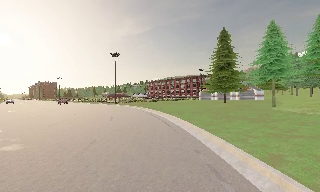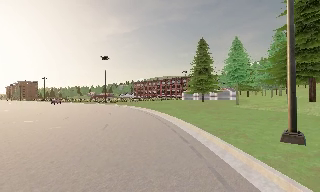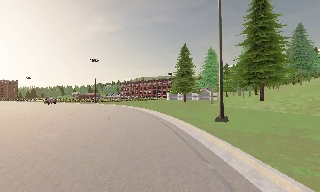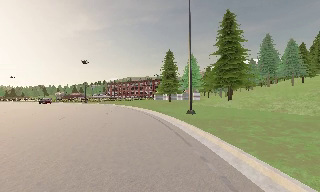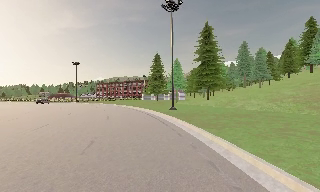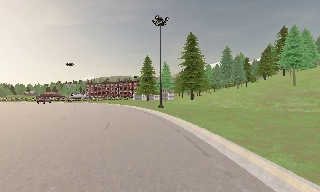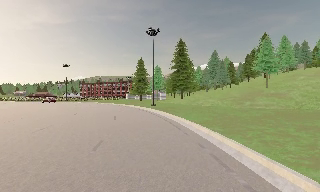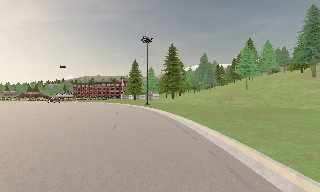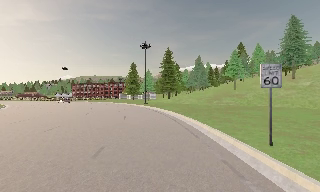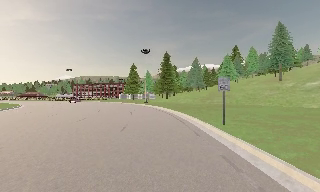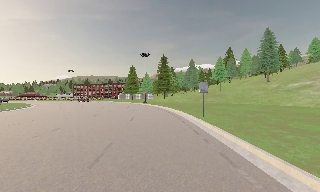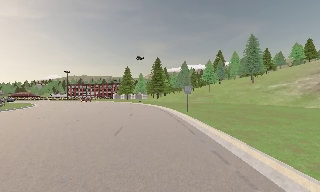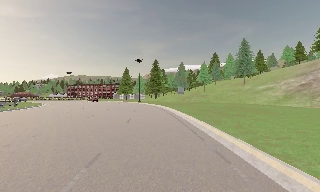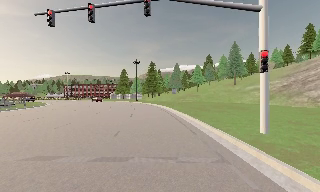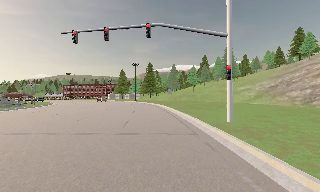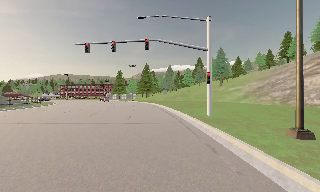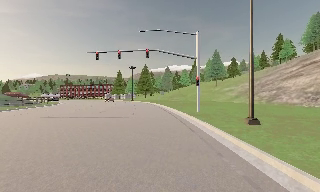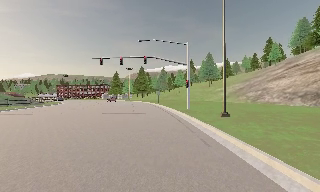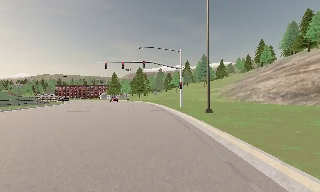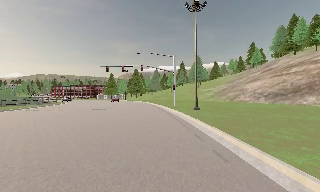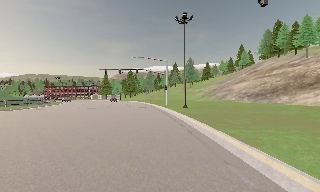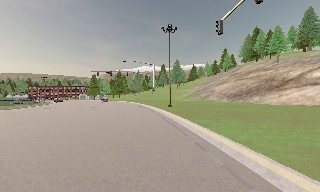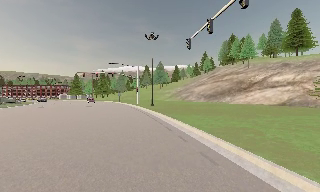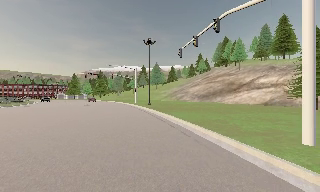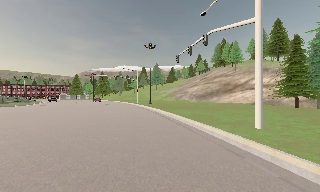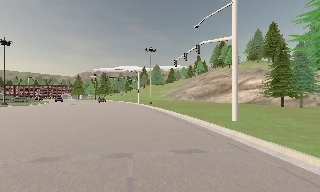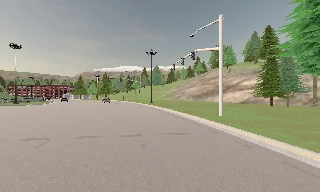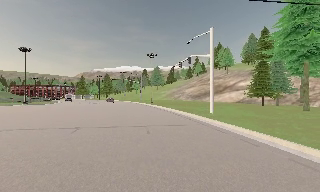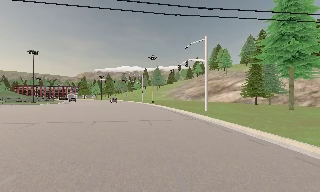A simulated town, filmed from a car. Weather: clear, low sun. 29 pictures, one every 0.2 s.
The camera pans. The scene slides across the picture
to the left.
The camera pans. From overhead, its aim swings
clockwise.
0.0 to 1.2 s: The camera swings to its right by about 25 degrees, and the scene slides to the left. It travels backward, about 25 m, so what stands in front gets smaller.
1.2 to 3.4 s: The camera pans to its right, which is clockwise from overhead, by about 15 degrees. It travels backward, about 35 m, so what stands in front gets smaller.
3.4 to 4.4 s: The scene slides to the left, as the camera pans about 15 degrees to its right. It travels backward, about 14 m, so what stands in front gets smaller.
4.4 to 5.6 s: The camera travels backward, about 14 m, so what stands in front gets smaller.
The film runs backward here.
